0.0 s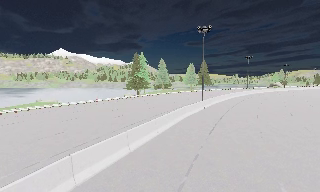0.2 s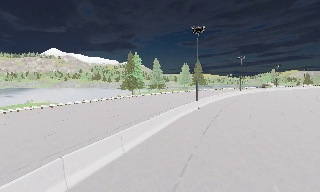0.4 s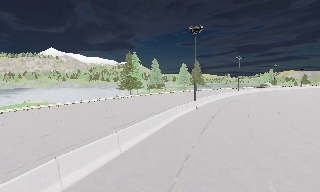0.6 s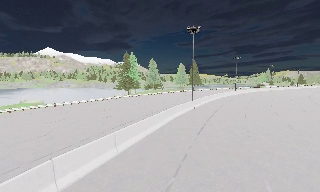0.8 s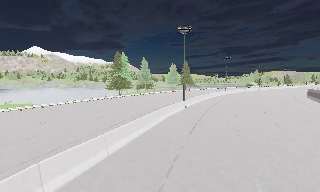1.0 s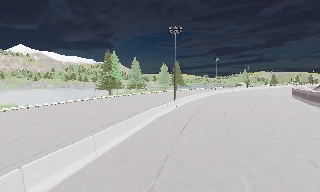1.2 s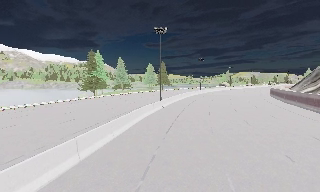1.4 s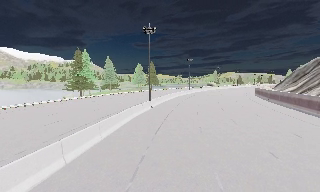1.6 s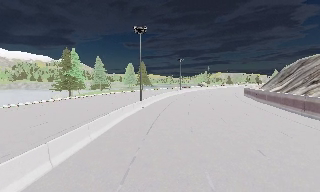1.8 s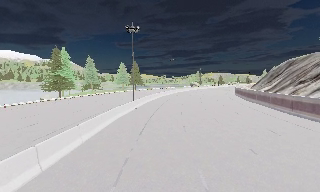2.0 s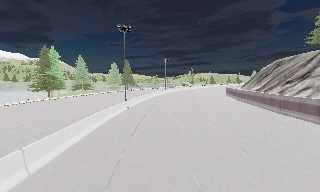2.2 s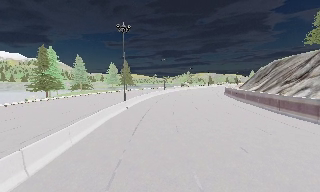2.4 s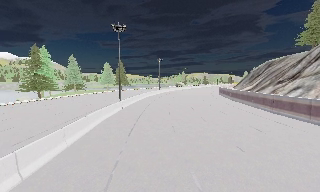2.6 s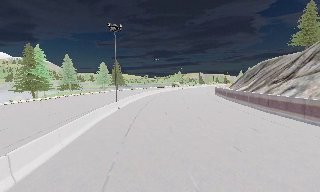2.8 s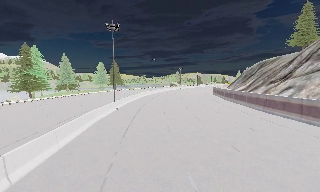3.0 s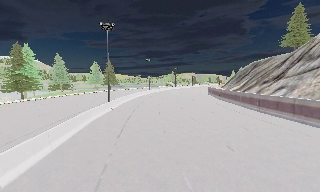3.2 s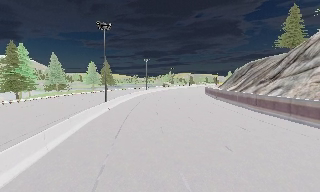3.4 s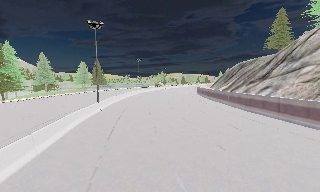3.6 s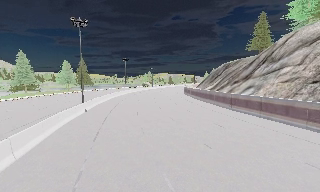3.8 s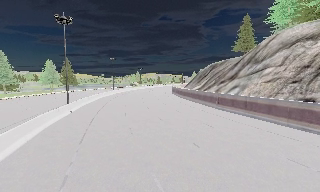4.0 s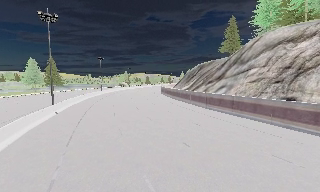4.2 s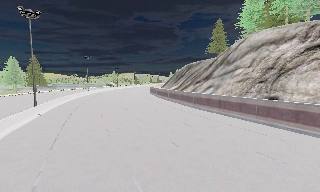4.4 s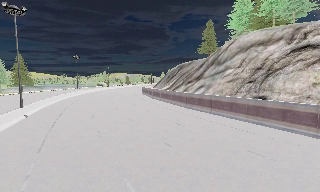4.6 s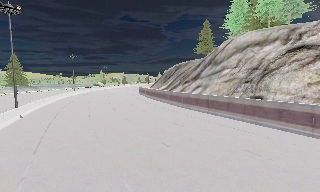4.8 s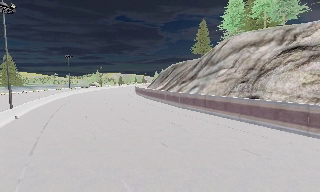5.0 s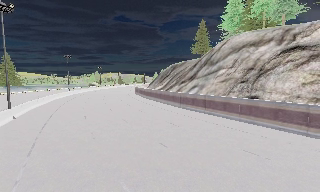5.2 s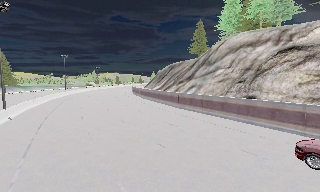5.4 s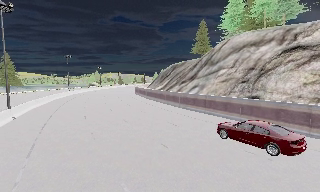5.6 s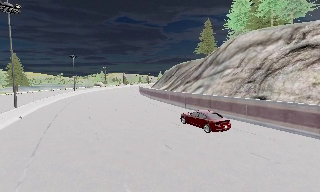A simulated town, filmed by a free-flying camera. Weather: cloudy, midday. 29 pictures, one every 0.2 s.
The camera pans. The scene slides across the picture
to the left.
The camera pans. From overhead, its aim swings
clockwise.
0.0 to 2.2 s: The camera pans to its right, which is clockwise from overhead, by about 25 degrees. It travels forward, about 0.5 m, so what stands in front looms larger.
2.2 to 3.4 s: The camera shifts only a little, or ends up much as it began.
3.4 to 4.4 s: The scene slides to the left, as the camera pans about 20 degrees to its right.
4.4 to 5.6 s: The camera shifts only a little, or ends up much as it began.
The film runs forward here.
